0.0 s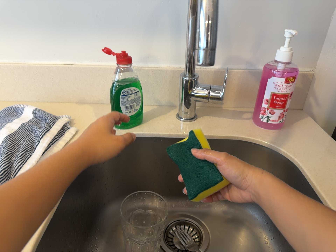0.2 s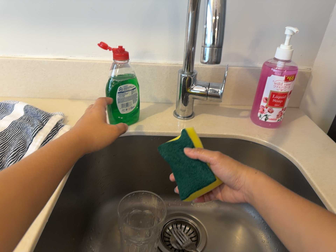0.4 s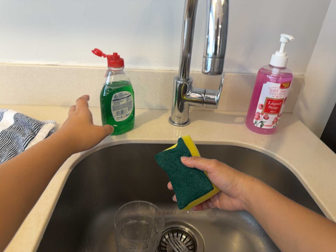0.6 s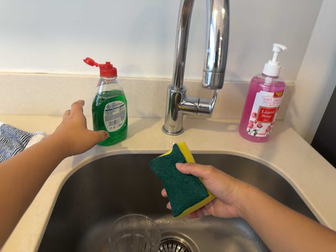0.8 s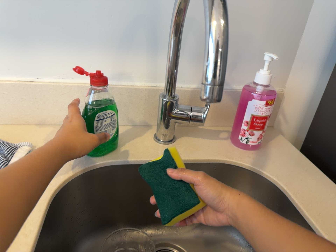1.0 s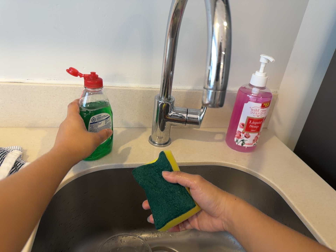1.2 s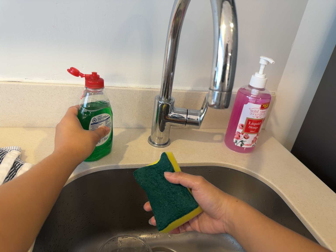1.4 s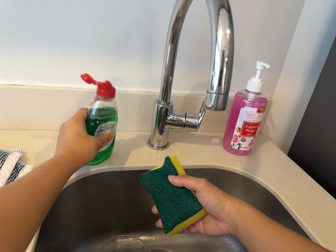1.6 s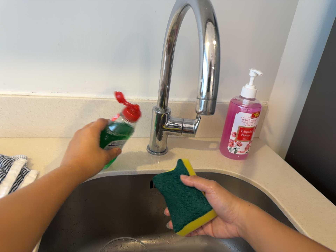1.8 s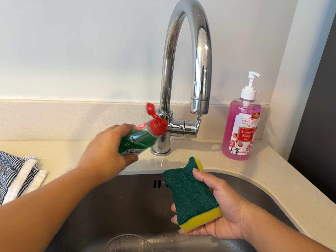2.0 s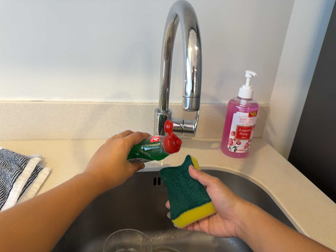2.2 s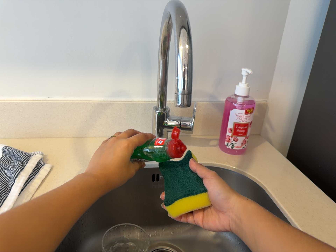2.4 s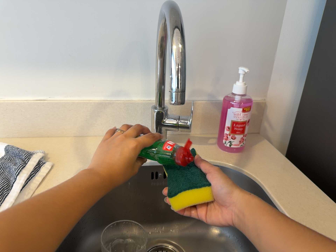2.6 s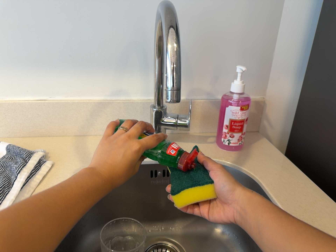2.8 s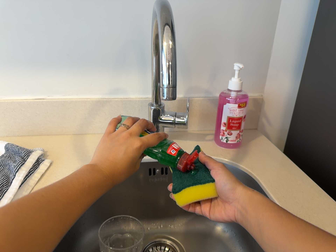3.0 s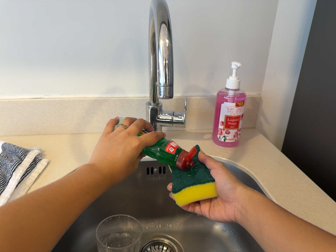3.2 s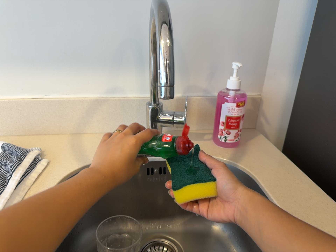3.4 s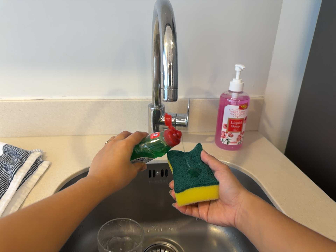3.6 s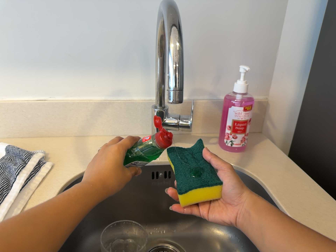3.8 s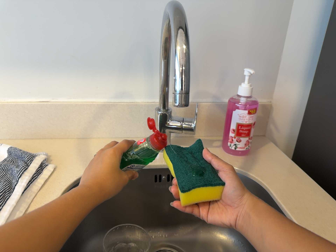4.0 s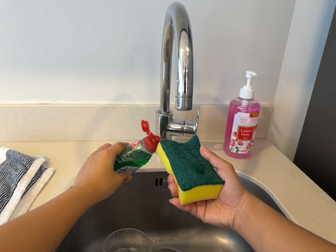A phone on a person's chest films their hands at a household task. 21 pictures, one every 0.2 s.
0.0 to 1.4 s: The camera pans to its right by about 15 degrees. It travels to its left, about 9 cm.
1.4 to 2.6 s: The camera travels backward and to its right, about 12 cm, so what stands in front gets smaller.
2.6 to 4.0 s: The camera shifts only a little, or ends up much as it began.
The film runs forward here.
